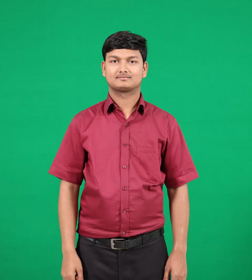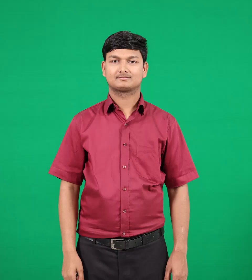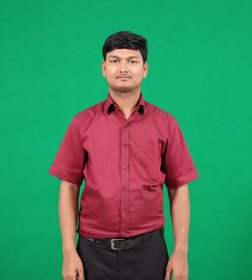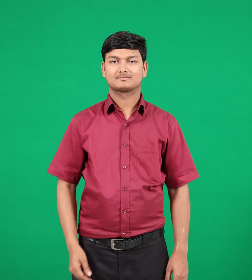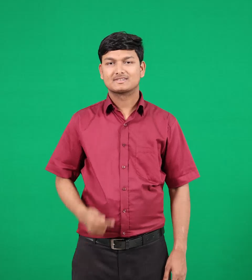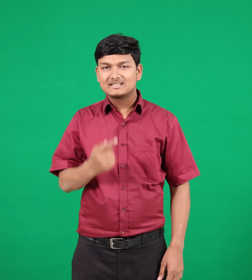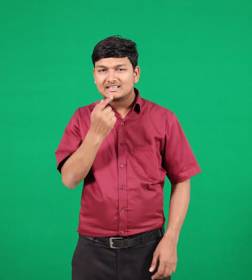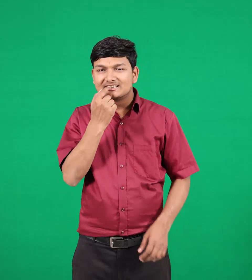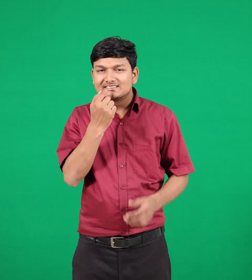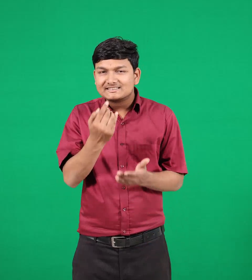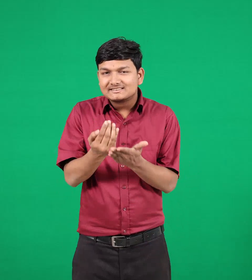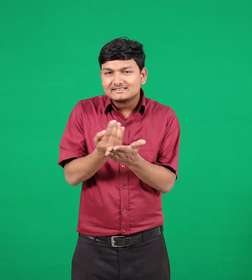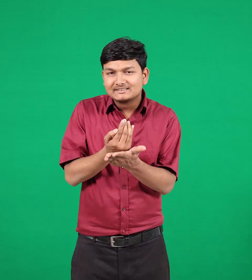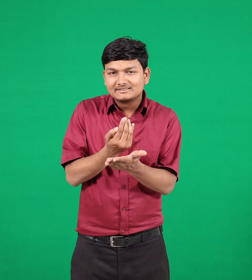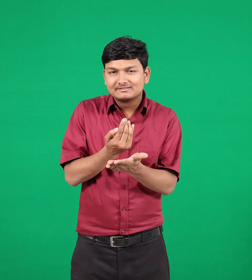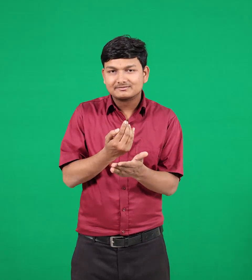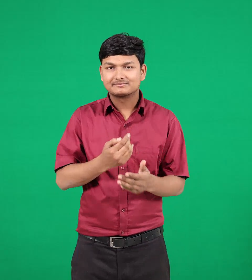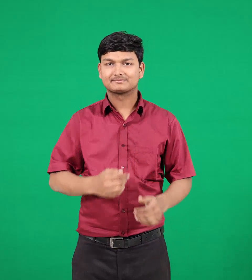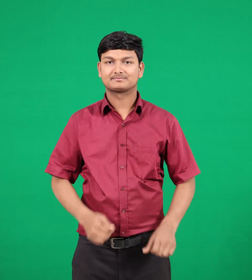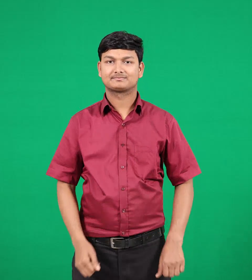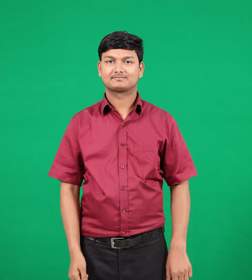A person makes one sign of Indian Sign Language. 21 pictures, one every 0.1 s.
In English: curd & yogurt
